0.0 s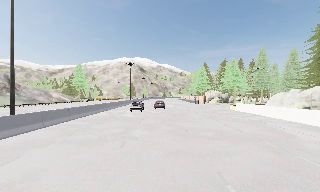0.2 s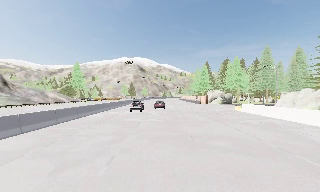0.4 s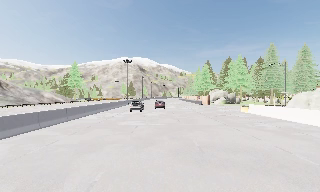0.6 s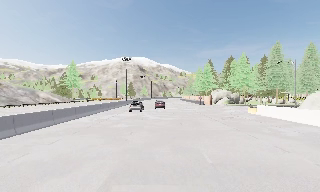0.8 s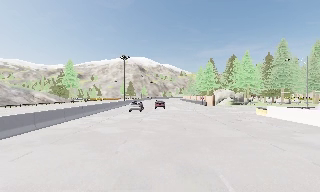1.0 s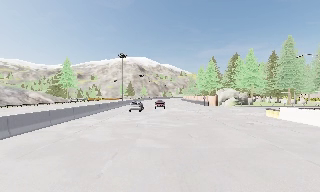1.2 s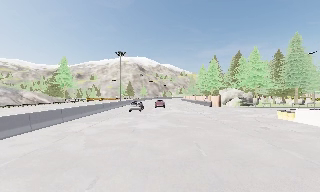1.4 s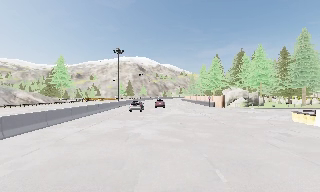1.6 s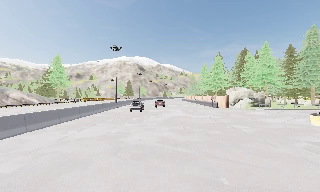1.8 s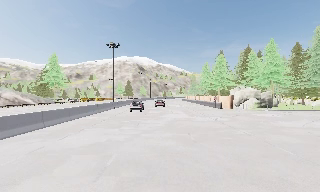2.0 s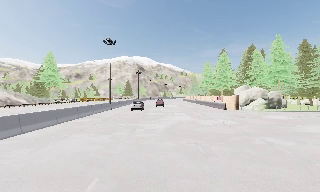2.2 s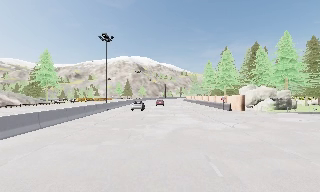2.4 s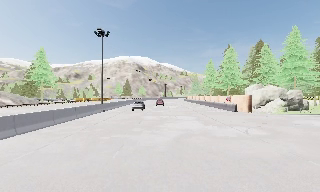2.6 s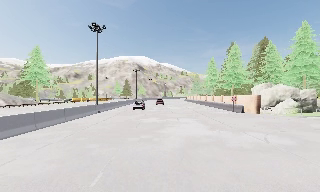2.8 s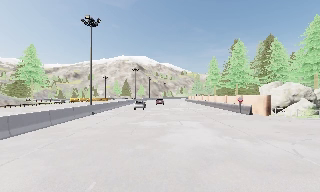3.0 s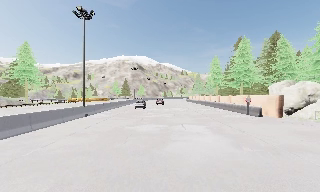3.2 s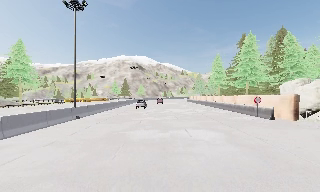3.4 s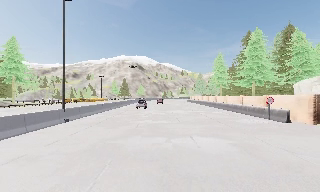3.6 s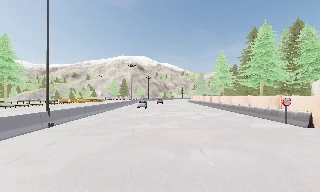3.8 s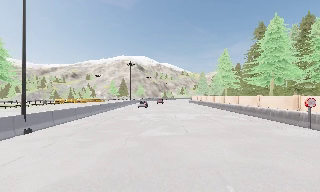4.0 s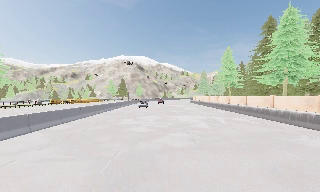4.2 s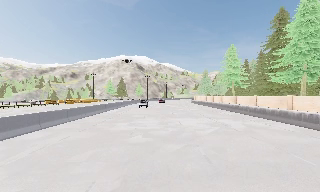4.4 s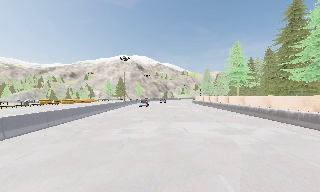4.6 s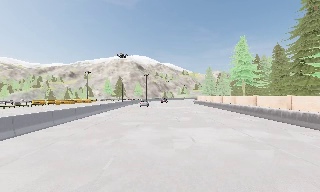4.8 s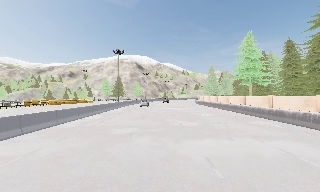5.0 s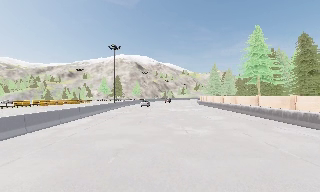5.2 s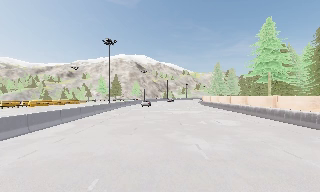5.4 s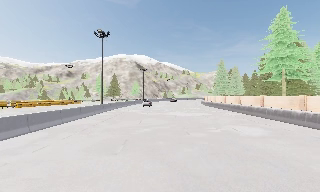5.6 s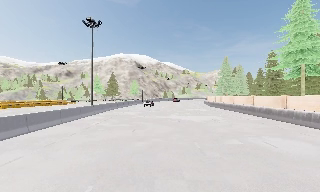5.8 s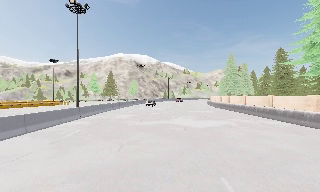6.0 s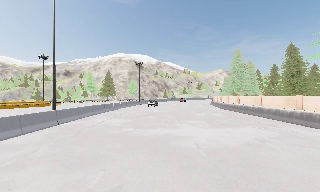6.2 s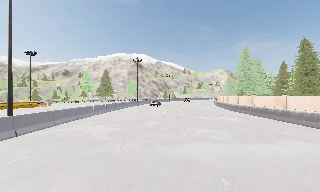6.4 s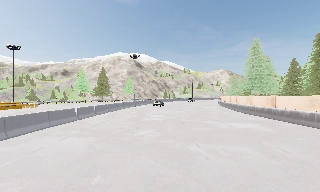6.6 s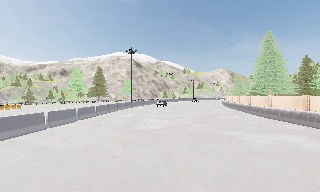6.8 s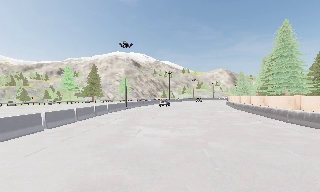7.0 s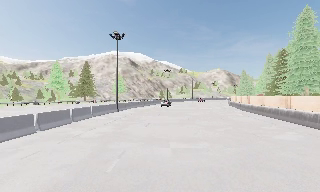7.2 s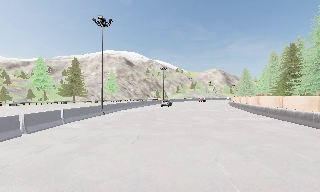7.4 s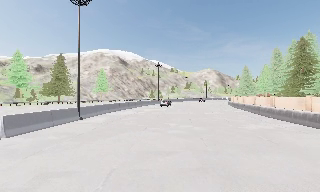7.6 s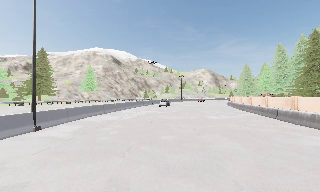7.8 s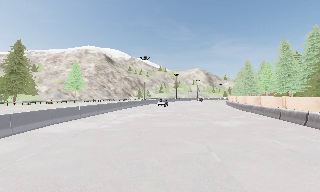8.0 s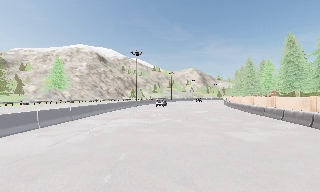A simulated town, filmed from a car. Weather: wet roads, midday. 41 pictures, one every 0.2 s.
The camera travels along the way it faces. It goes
forward.
0.0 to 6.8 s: The camera travels forward, about 85 m, so what stands in front looms larger. It gains speed.
6.8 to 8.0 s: The scene slides to the left, as the camera pans about 10 degrees to its right. It travels forward, about 25 m, so what stands in front looms larger.
The film runs forward here.
